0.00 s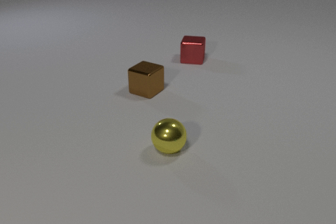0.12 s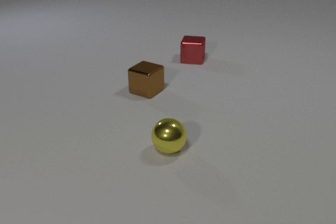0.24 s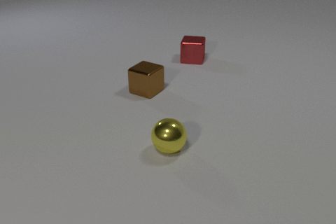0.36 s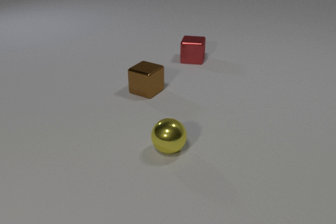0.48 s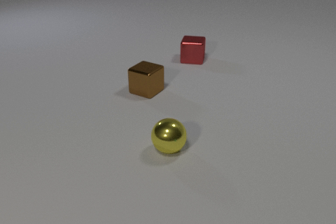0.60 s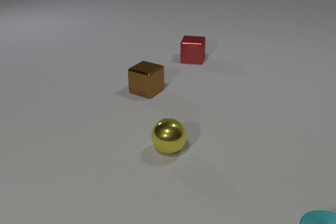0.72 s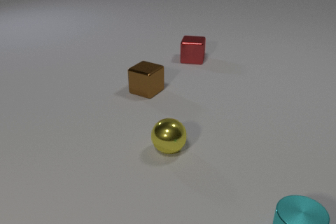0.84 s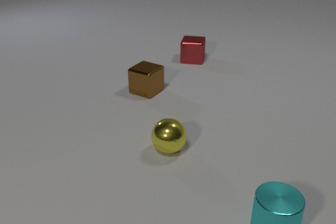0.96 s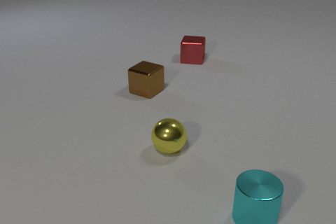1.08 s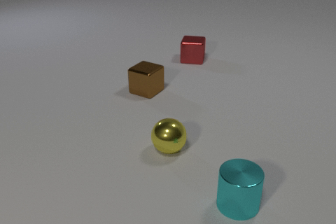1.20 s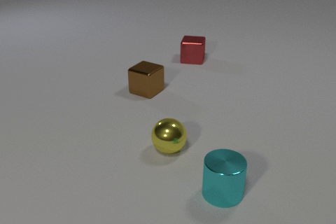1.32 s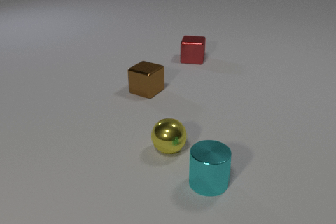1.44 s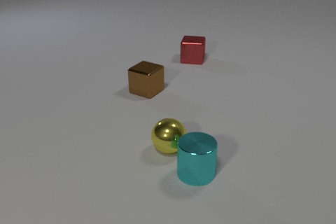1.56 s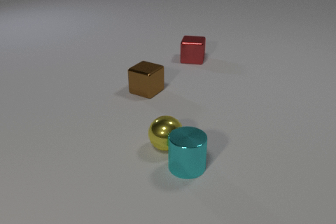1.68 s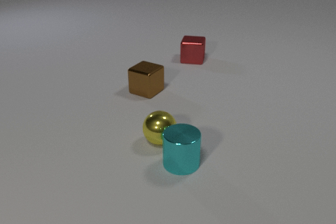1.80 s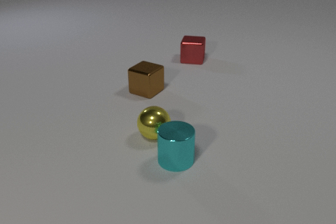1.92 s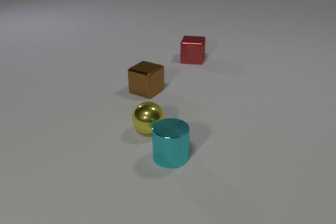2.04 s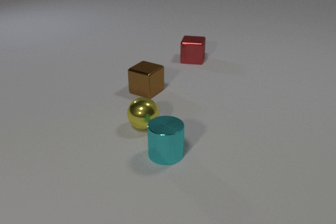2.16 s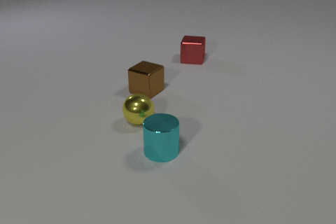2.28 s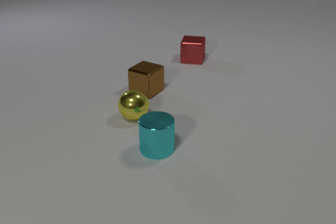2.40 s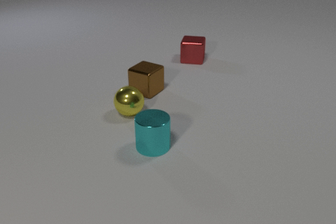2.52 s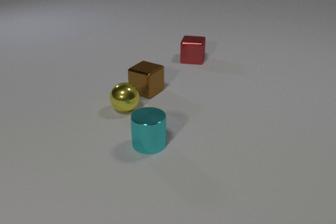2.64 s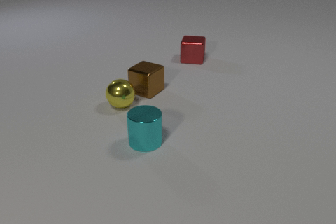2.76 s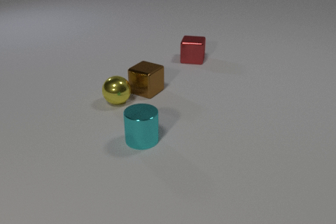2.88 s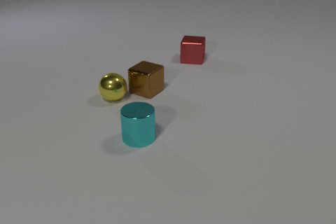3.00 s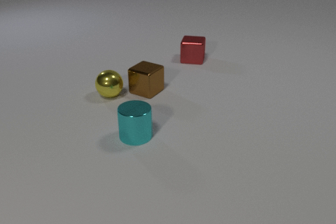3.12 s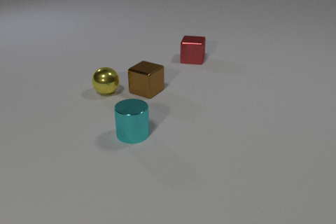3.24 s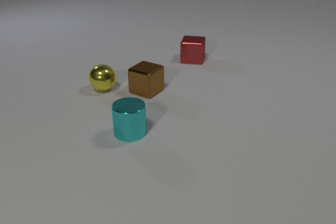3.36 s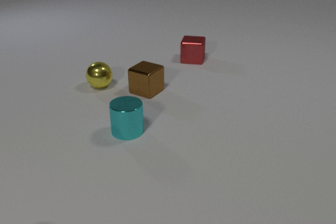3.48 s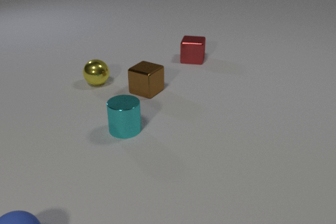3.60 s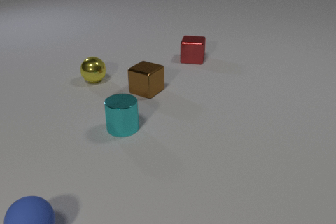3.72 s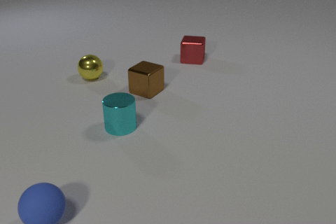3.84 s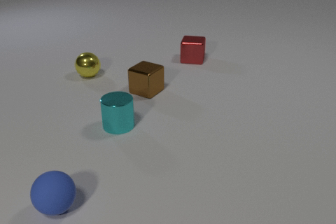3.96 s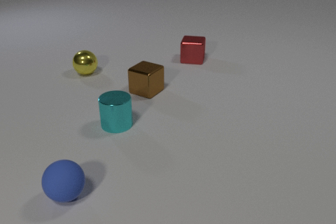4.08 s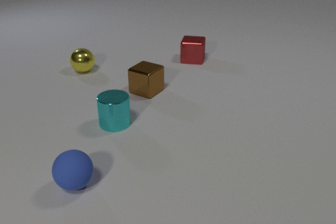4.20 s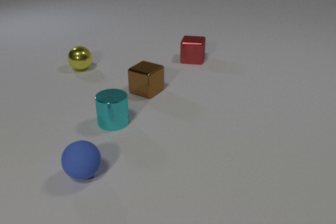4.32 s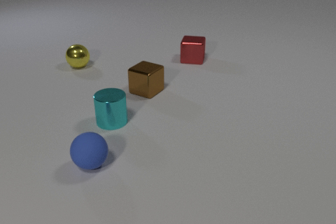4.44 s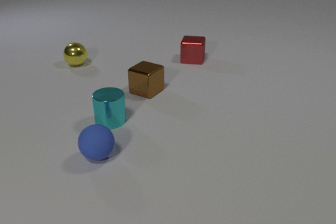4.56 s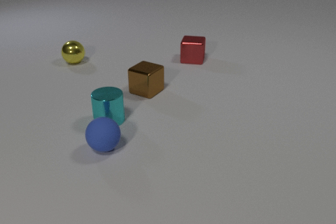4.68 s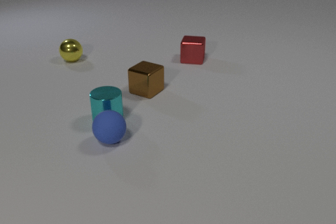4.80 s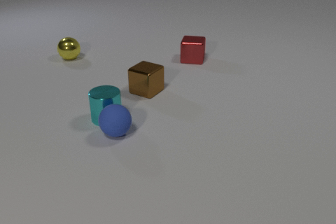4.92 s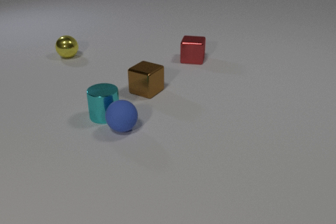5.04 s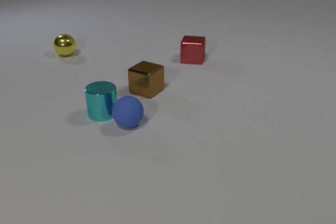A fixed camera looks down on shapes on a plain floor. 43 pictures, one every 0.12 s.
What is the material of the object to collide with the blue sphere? metal.
Are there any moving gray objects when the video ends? no.
What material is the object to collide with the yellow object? metal.
0.00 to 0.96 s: The cyan metal cylinder comes in at the bottom edge, slides to the left and away from the camera.
0.96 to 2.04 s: The cyan metal cylinder slides to the left and away from the camera. The yellow metal sphere rolls away from the camera and to the left. The cyan metal cylinder and the yellow metal sphere collide.
2.04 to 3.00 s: The cyan metal cylinder slides away from the camera and to the left. The yellow metal sphere rolls away from the camera and to the left.
3.00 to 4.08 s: The cyan metal cylinder slides away from the camera and to the left. The yellow metal sphere rolls away from the camera and to the left. The blue rubber sphere comes in at the bottom edge, rolls away from the camera and to the right.
4.08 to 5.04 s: The cyan metal cylinder slides away from the camera and to the left. The yellow metal sphere rolls away from the camera. The blue rubber sphere rolls away from the camera and to the right. The cyan metal cylinder and the blue rubber sphere collide.
